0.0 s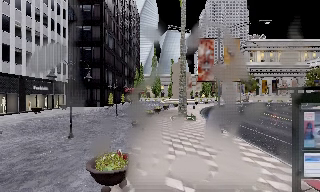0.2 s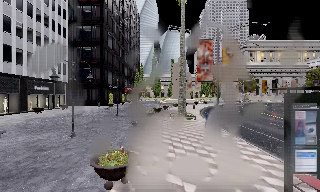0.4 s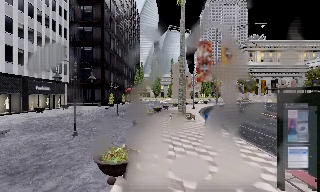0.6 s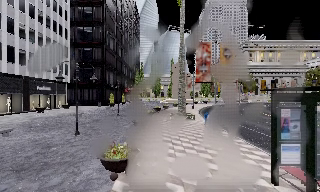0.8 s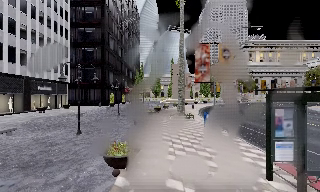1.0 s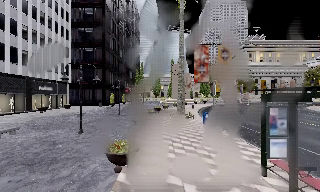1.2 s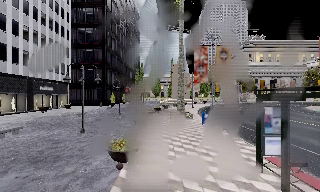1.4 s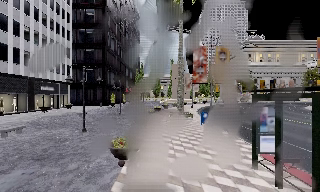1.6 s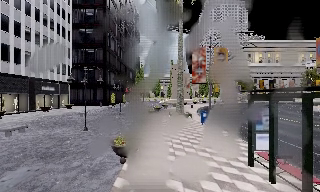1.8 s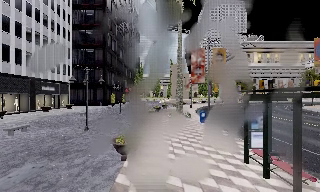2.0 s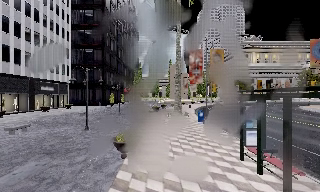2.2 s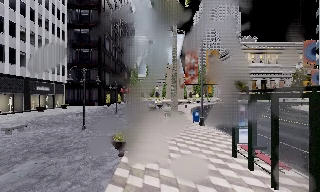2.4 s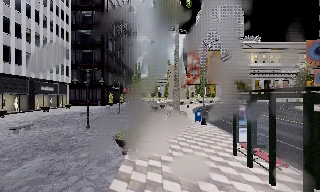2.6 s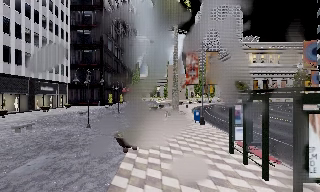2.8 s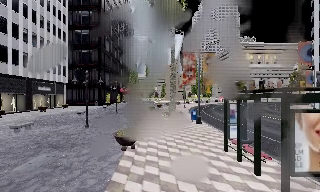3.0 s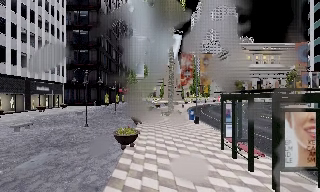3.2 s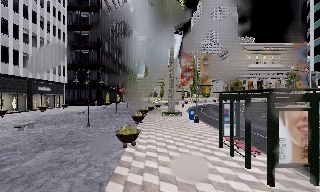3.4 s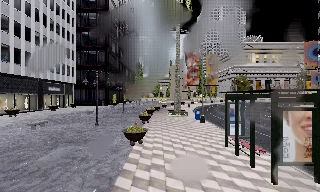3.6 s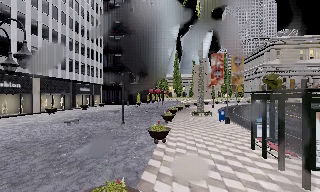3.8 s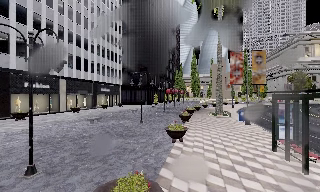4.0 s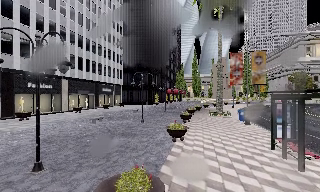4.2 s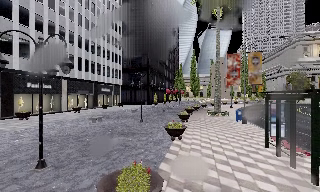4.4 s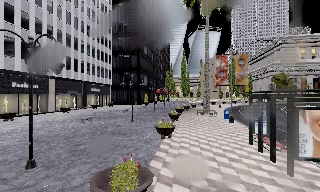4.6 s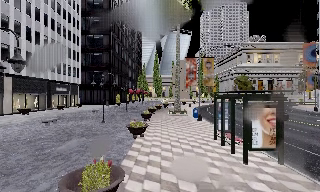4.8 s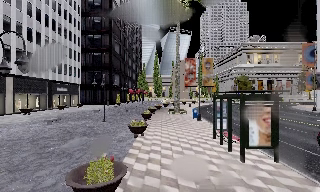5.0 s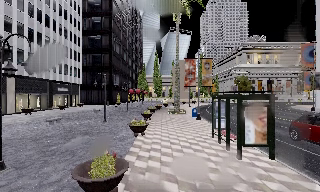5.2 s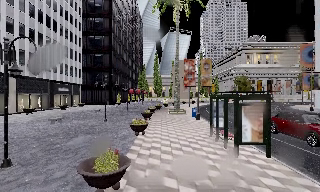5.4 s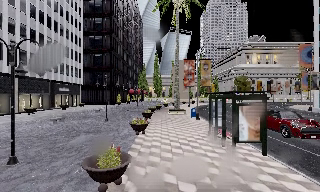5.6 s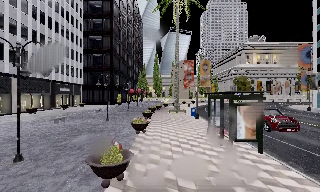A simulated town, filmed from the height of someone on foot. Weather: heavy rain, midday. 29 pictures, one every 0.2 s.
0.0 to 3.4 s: The camera travels backward, about 4 m, so what stands in front gets smaller.
3.4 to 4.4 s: The camera swings to its left by about 10 degrees, and the scene slides to the right. It travels backward, about 1 m, so what stands in front gets smaller.
4.4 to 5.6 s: The camera travels backward, about 1.5 m, so what stands in front gets smaller.
The film runs backward here.
